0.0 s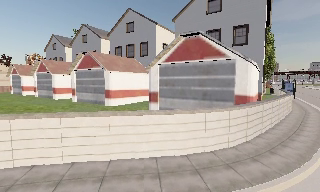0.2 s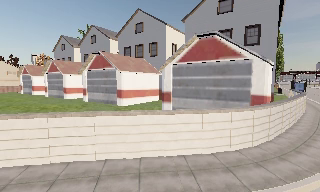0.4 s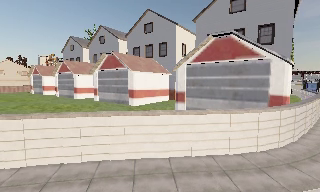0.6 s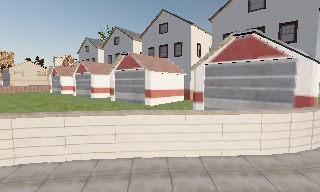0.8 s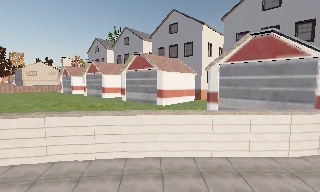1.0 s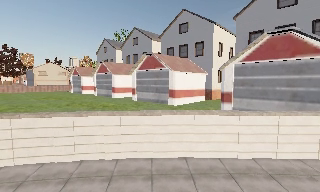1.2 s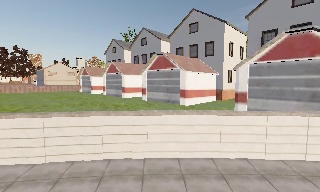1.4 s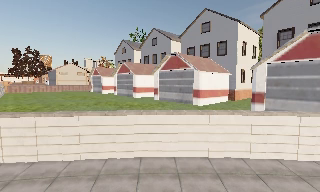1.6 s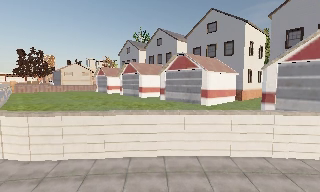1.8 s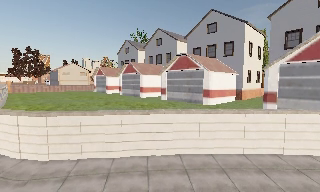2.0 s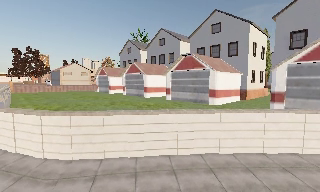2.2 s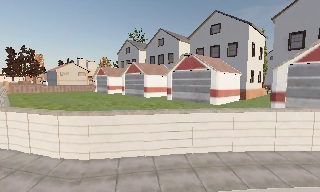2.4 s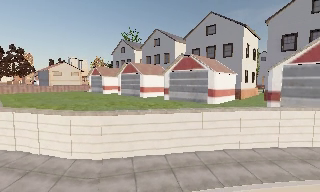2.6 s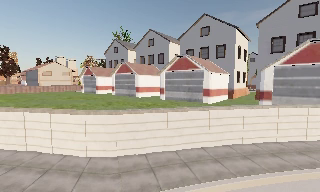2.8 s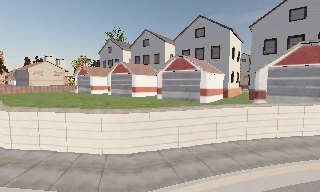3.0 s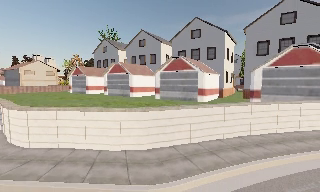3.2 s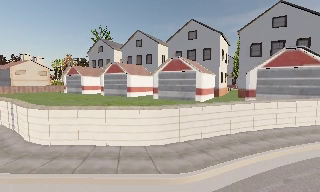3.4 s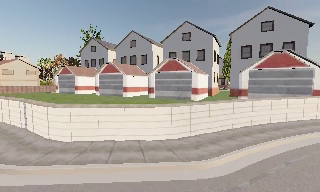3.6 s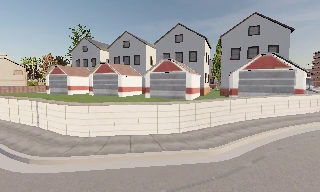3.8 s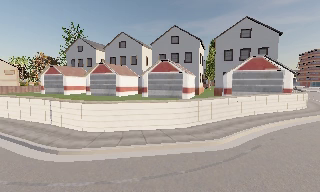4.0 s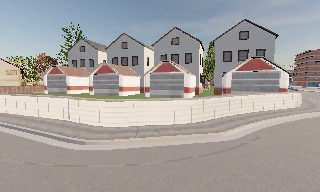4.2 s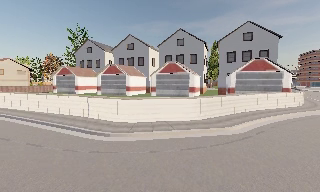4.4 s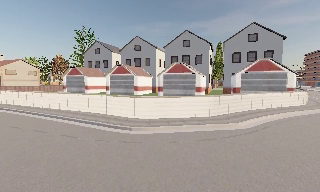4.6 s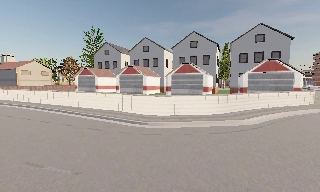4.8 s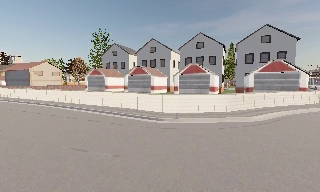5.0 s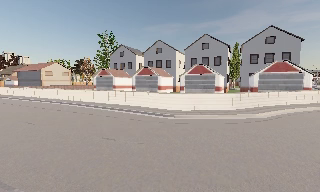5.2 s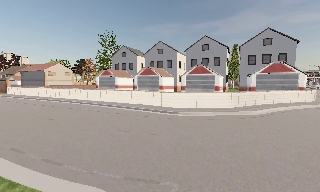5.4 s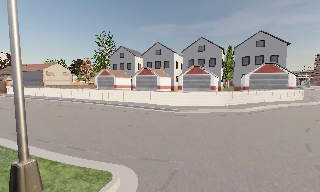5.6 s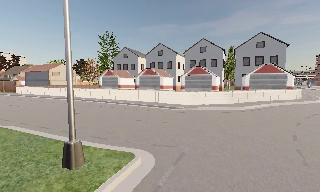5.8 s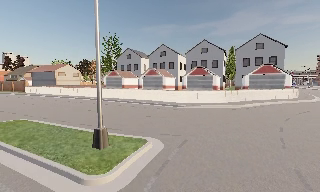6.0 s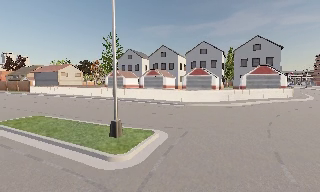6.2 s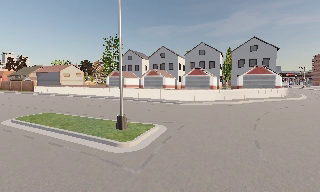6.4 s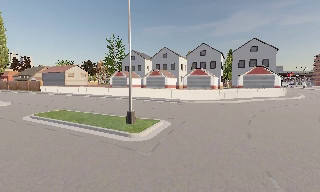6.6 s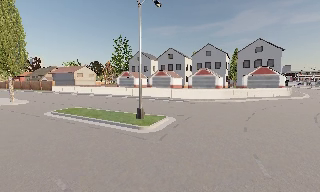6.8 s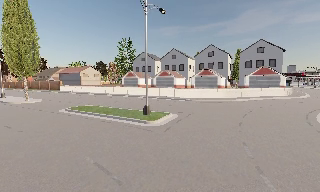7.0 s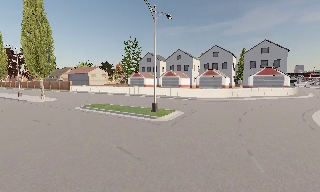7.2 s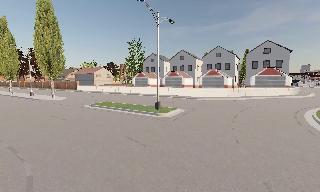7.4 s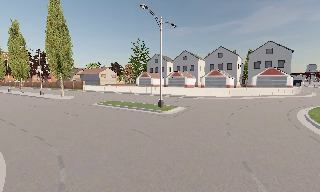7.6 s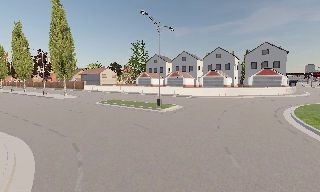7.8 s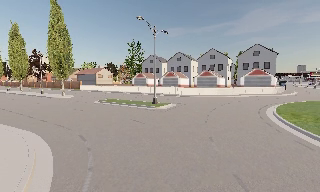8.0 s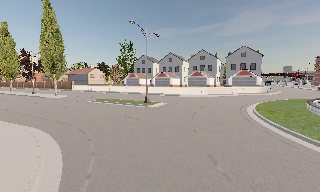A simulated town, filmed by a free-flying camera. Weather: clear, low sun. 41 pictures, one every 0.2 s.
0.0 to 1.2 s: The camera pans to its left, which is counterclockwise from overhead, by about 10 degrees. It travels to its left, about 4 m, so close, fixed things drift to the right.
1.2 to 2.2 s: The camera travels to its left, about 3.5 m, so close, fixed things drift to the right.
2.2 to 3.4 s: The camera pans to its right, which is clockwise from overhead, by about 20 degrees. It travels to its left and backward, about 5 m. It gains speed.
3.4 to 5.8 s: The camera travels backward and to its left, about 14 m, so what stands in front gets smaller.
5.8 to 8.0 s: The camera travels backward, about 12 m, so what stands in front gets smaller.
The film runs forward here.
